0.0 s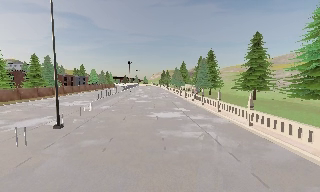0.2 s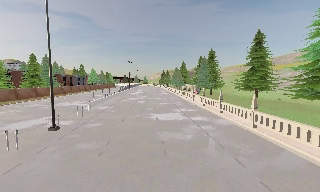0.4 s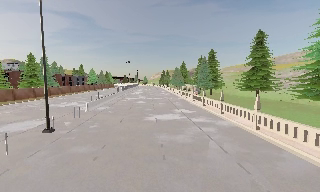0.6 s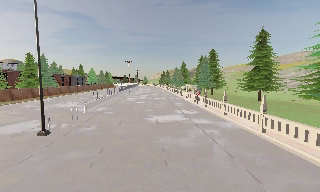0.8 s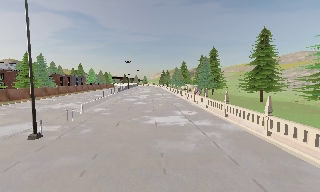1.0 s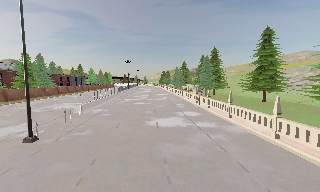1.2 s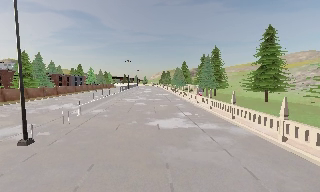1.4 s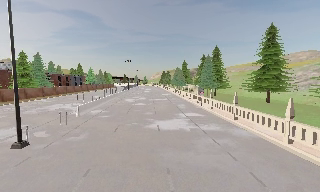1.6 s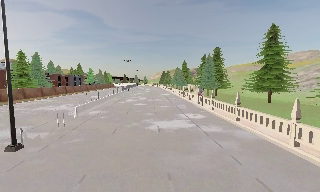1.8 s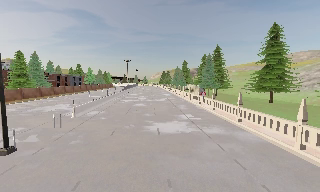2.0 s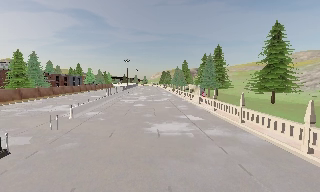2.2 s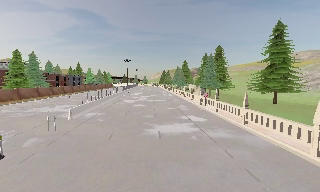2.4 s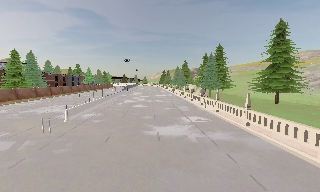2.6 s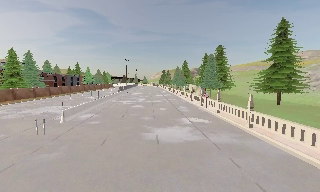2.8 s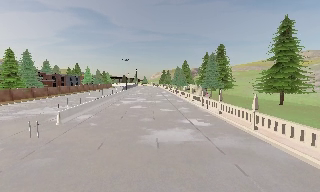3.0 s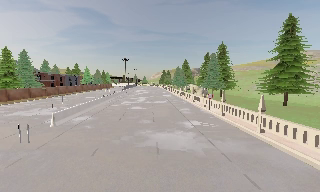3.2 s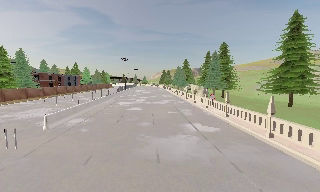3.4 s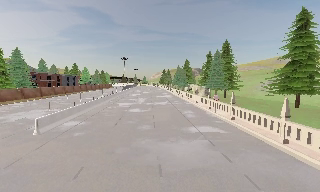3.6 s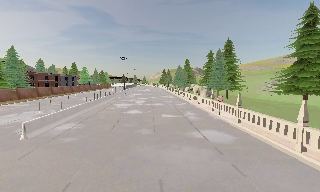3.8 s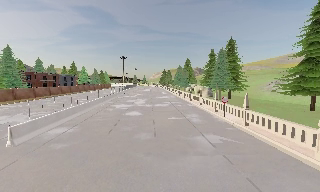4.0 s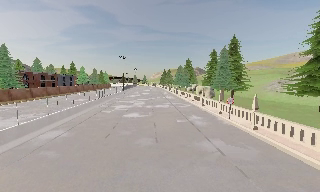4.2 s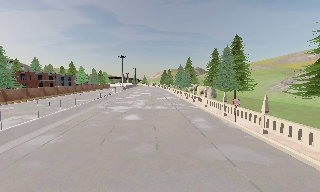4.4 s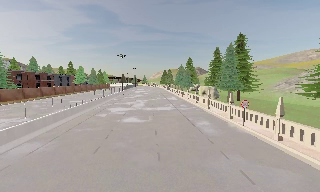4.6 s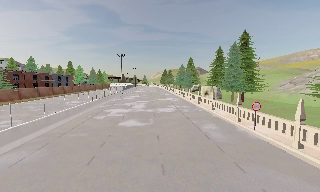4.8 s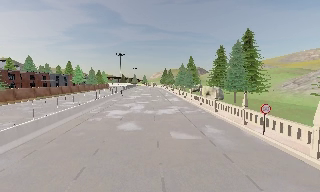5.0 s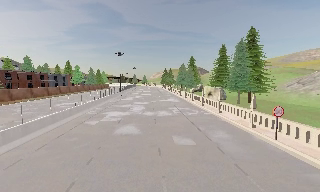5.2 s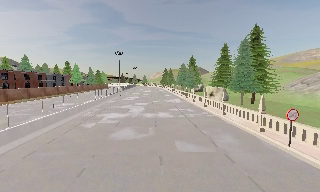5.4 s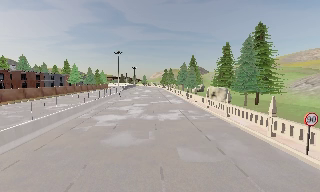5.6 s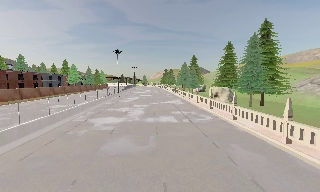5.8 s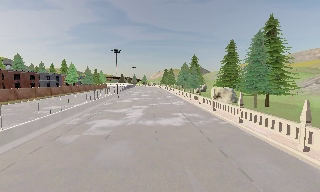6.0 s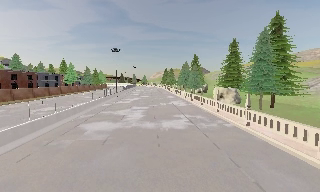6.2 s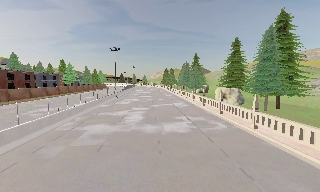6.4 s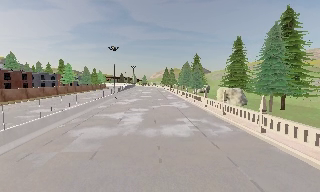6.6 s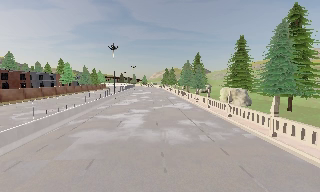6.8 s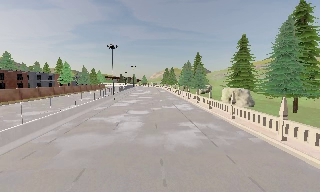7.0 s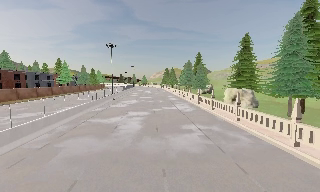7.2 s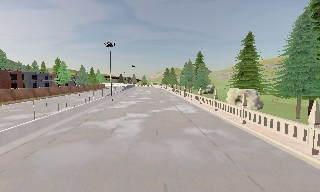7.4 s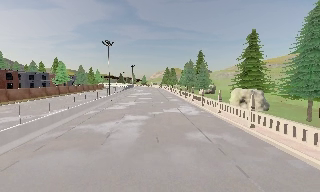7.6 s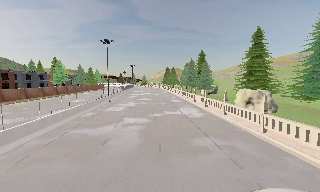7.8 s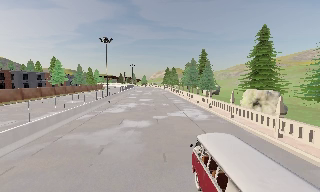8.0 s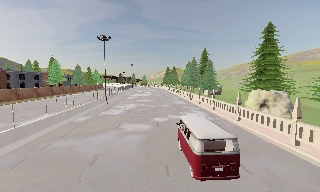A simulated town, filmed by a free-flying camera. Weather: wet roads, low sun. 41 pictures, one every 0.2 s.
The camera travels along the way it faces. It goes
forward.
0.0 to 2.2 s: The camera travels forward, about 6 m, so what stands in front looms larger.
2.2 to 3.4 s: The camera travels forward, about 4.5 m, so what stands in front looms larger. It gains speed.
3.4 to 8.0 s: The camera travels forward, about 25 m, so what stands in front looms larger.
The film runs forward here.
